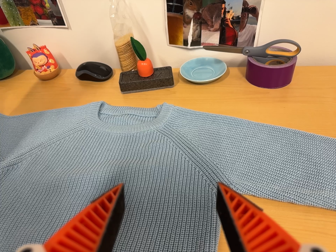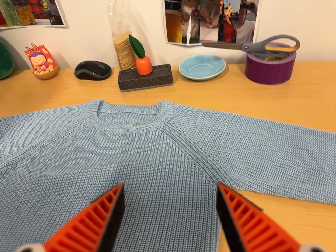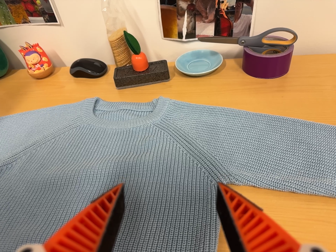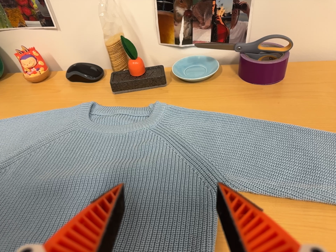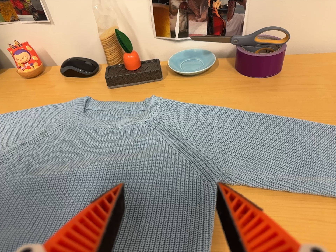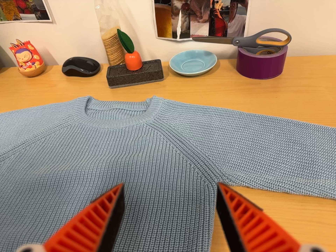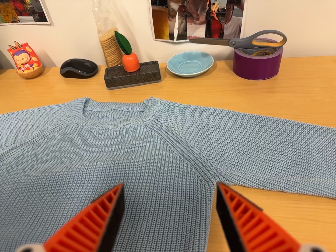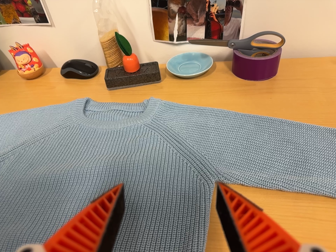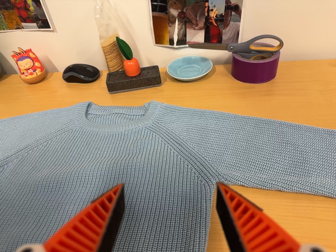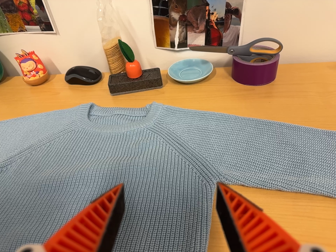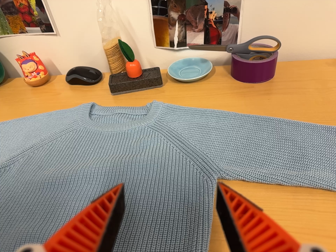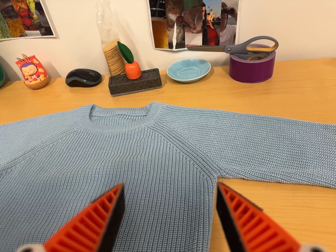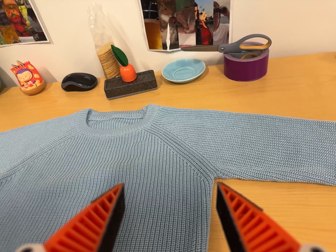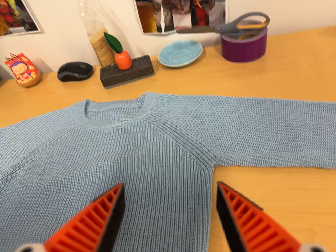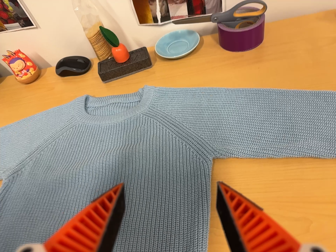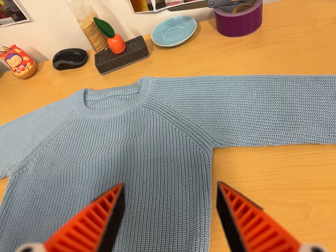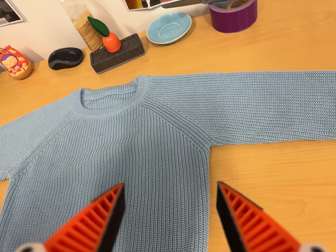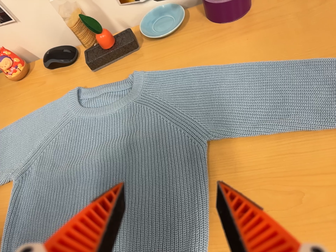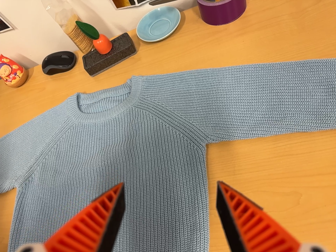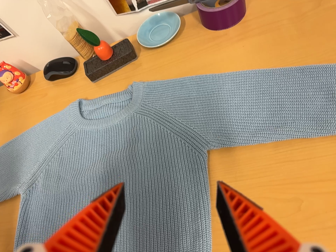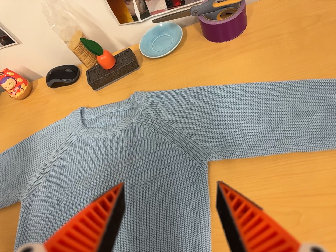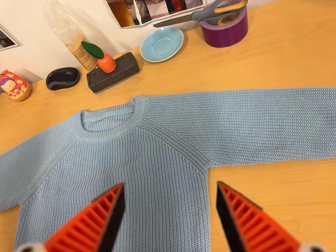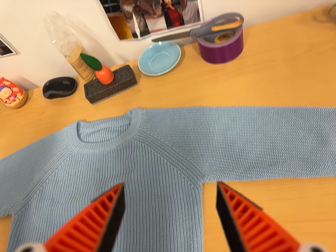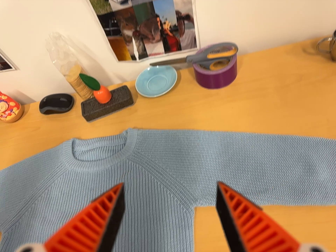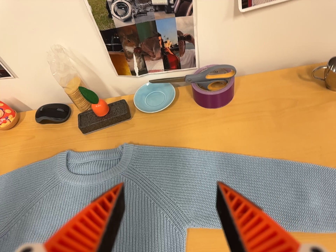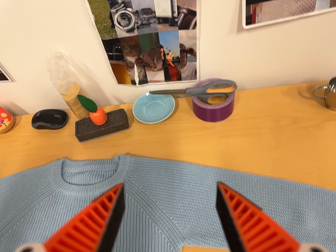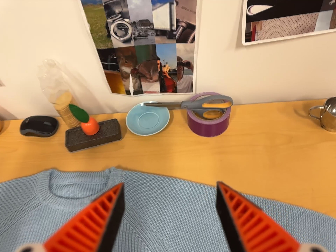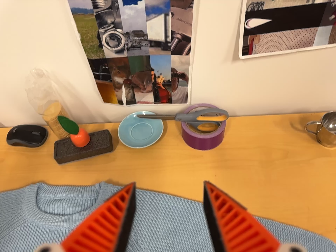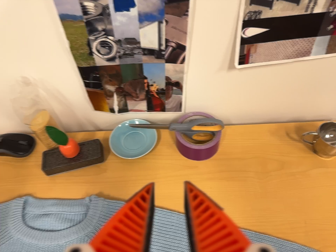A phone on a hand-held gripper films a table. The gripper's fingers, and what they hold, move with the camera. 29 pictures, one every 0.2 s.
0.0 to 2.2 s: The camera shifts only a little, or ends up much as it began.
2.2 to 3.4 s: The camera travels toward the top of its view, about 9 cm. Its aim tips toward the bottom of its view by about 15 degrees. It rolls about its line of sight by about 15 degrees, and the scene rotates counterclockwise.
3.4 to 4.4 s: The camera travels toward the top of its view, about 7 cm, so close, fixed things drift downward.
4.4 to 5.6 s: The camera travels toward the top of its view, about 14 cm, so close, fixed things drift downward. It rolls about its line of sight by about 10 degrees, and the scene rotates clockwise.
The film runs backward here.
